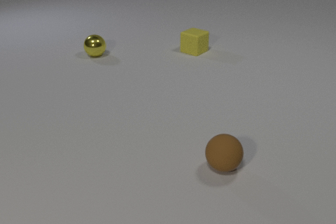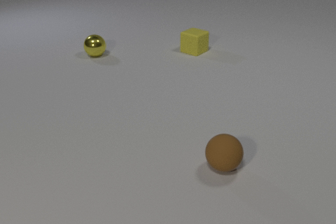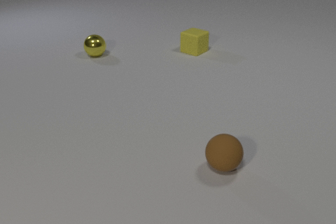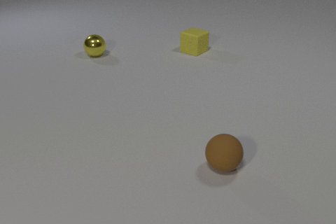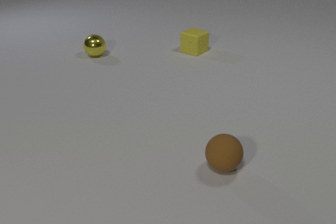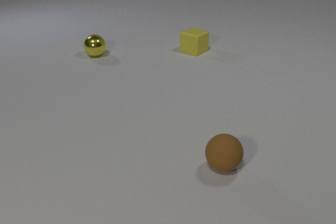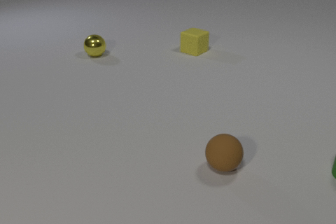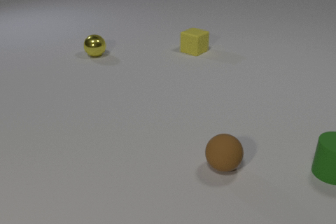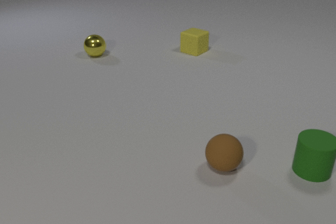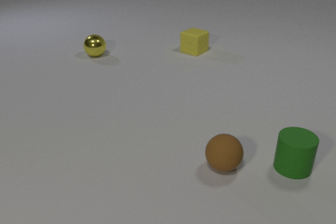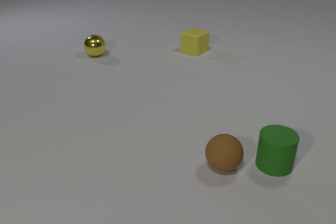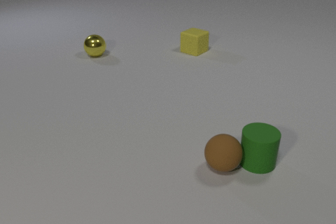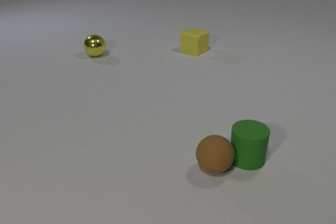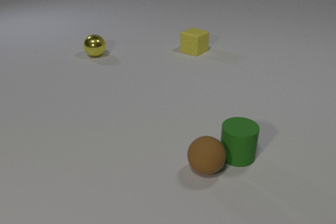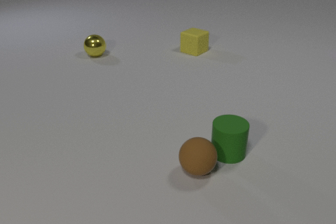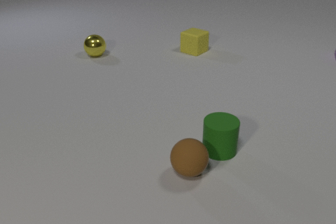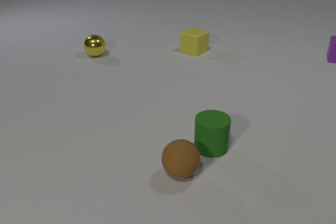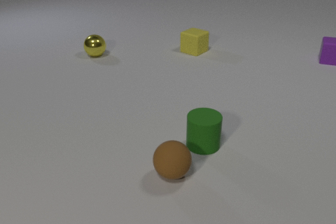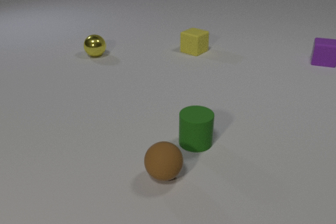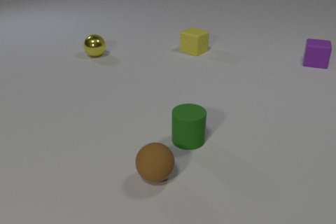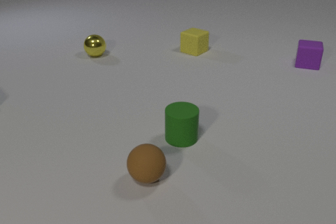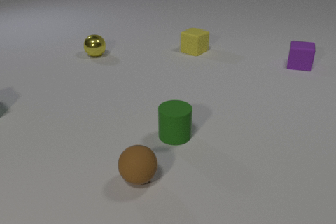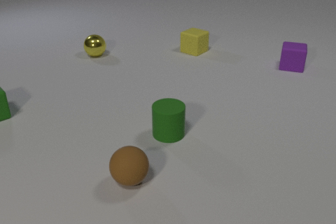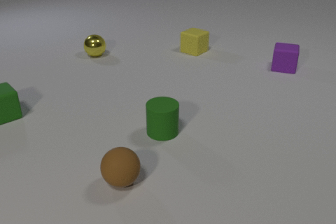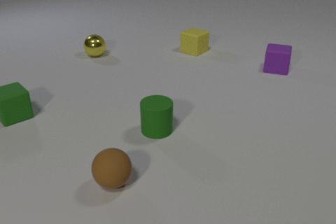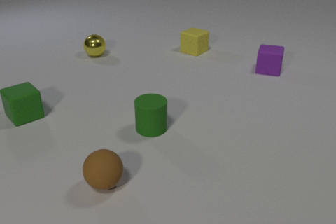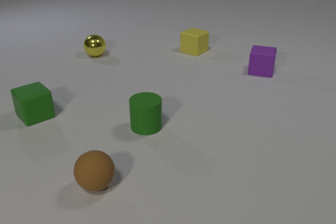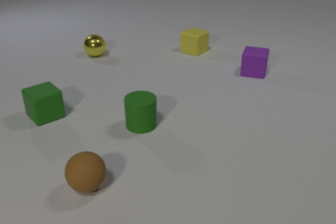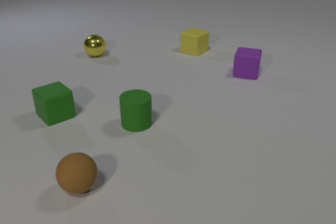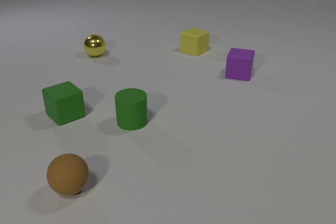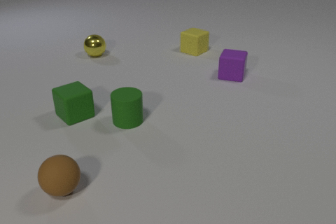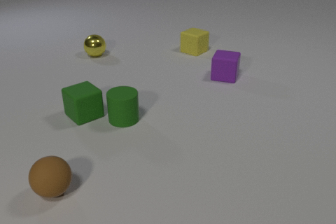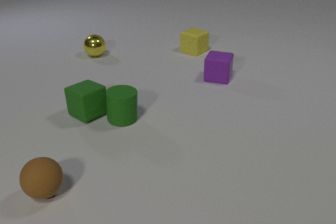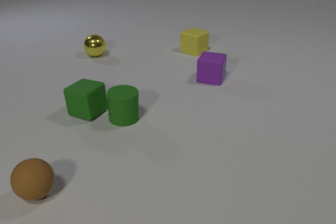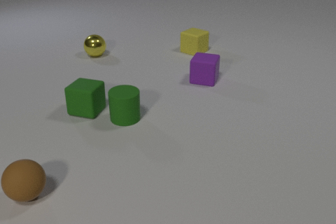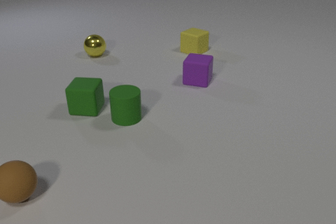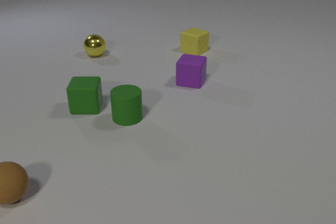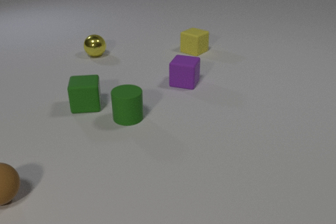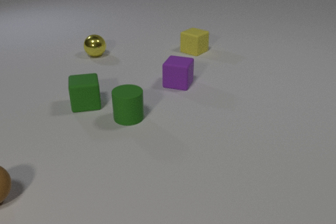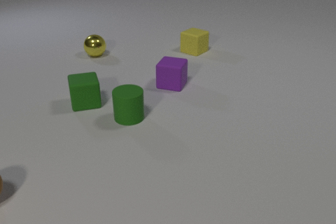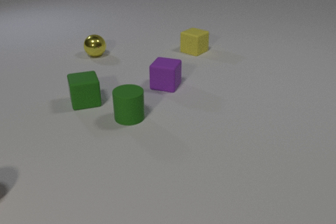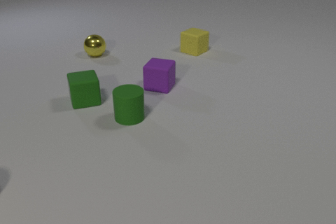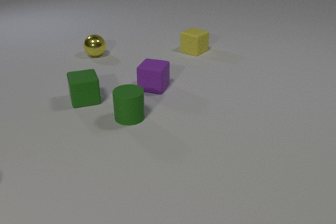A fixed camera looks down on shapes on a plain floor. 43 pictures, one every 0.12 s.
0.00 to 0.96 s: The green rubber cylinder comes in at the right edge, slides to the left.
0.96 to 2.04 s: The green rubber cylinder slides to the left. The brown rubber sphere rolls to the left. The purple rubber cube comes in at the right edge, slides to the left and toward the camera. The green rubber cylinder and the brown rubber sphere collide.
2.04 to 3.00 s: The green rubber cylinder slides to the left and away from the camera. The brown rubber sphere rolls to the left. The green rubber cube comes in at the left edge, slides to the right. The purple rubber cube slides to the left and toward the camera.
3.00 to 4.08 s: The green rubber cylinder slides to the left and away from the camera. The brown rubber sphere rolls to the left. The green rubber cube slides to the right, spins counterclockwise seen from above by about 30 degrees, its near face sliding to the right. The purple rubber cube slides to the left and toward the camera. The green rubber cylinder and the green rubber cube collide.
4.08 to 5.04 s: The brown rubber sphere rolls to the left, leaves at the left edge. The green rubber cube slides away from the camera, spins counterclockwise seen from above by about 30 degrees, its near face sliding to the right. The purple rubber cube slides to the left.
How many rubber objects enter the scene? 3.
How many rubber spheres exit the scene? 1.
How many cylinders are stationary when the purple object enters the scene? 0.
